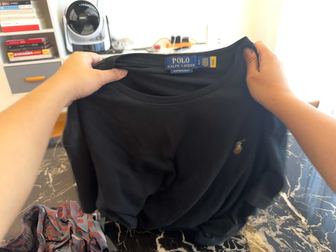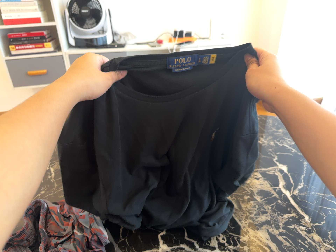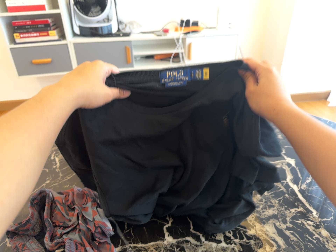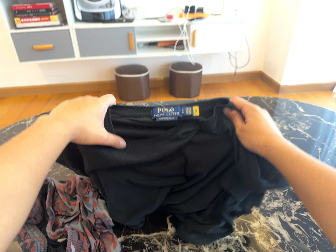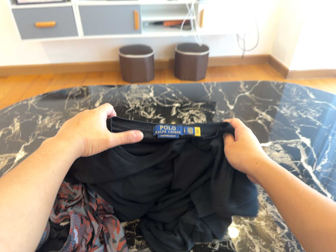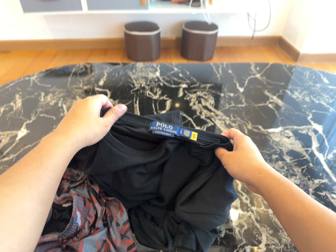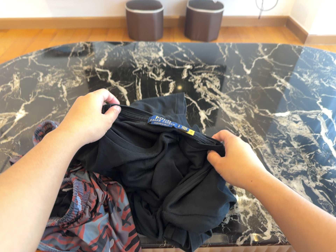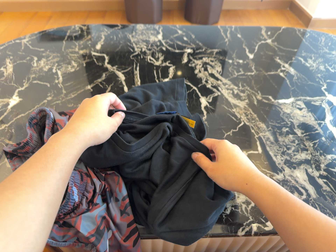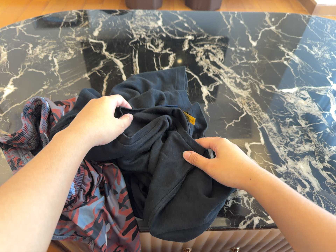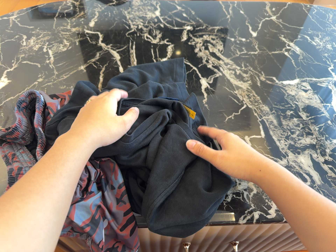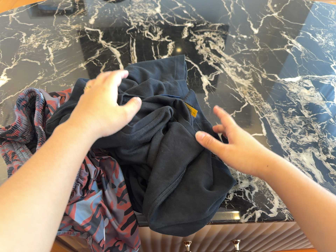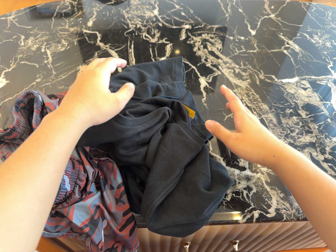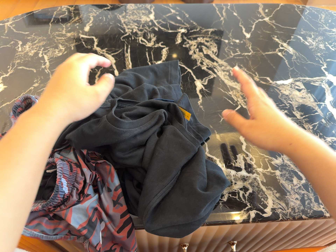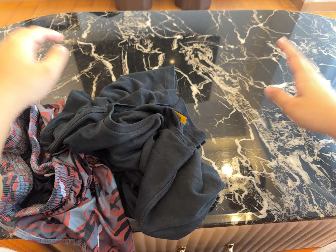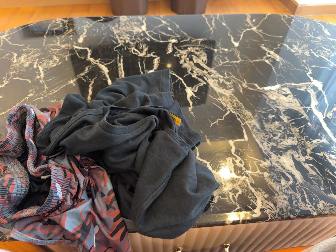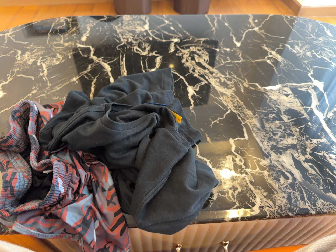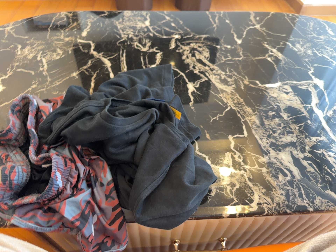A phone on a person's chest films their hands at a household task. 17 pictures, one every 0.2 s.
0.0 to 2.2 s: The camera travels forward, about 16 cm, so what stands in front looms larger. Its aim tips toward the bottom of its view by about 25 degrees, and the scene shifts upward.
2.2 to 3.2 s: The camera shifts only a little, or ends up much as it began.
The film runs backward here.
